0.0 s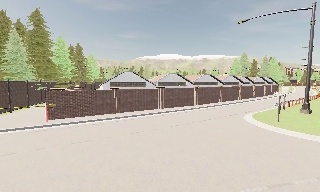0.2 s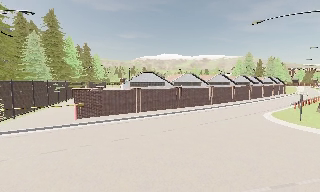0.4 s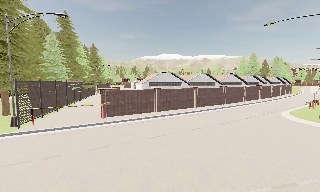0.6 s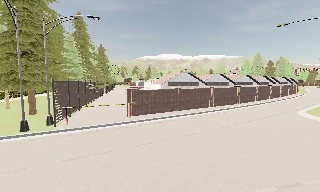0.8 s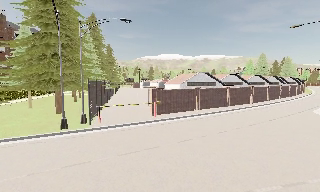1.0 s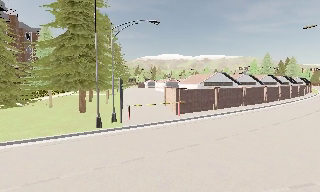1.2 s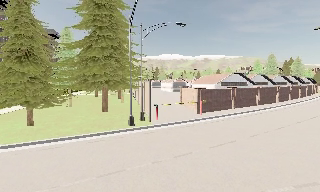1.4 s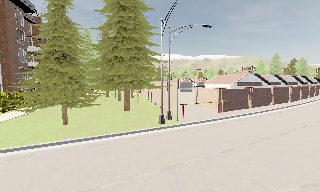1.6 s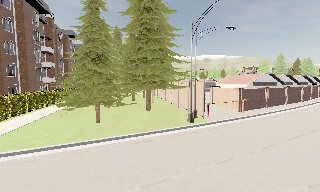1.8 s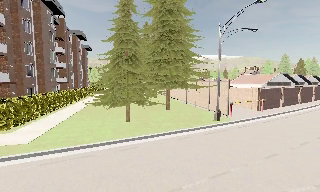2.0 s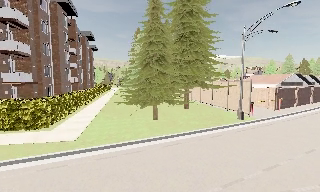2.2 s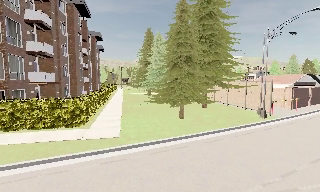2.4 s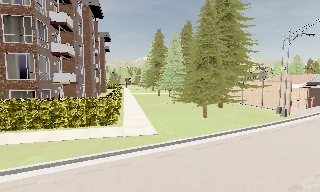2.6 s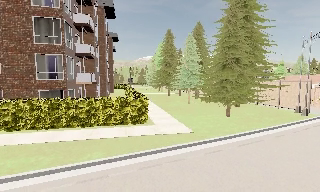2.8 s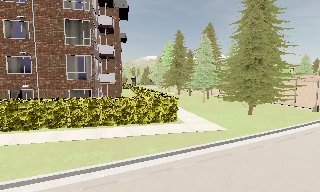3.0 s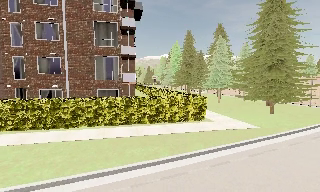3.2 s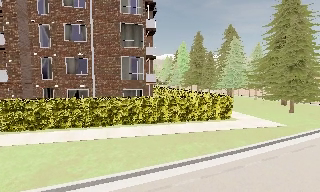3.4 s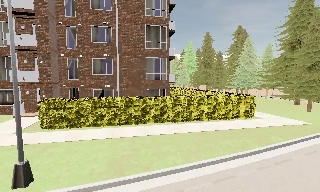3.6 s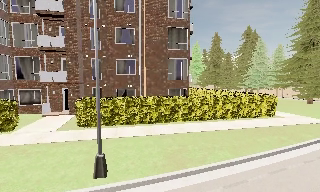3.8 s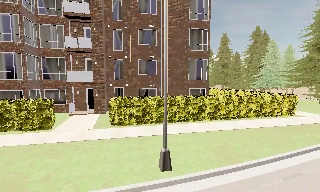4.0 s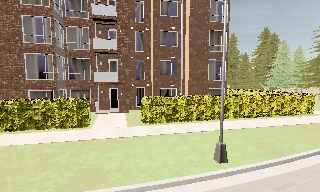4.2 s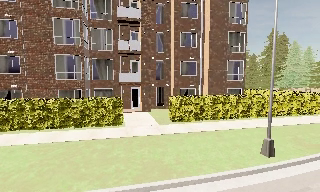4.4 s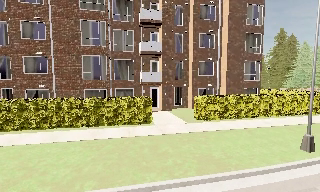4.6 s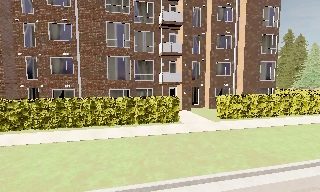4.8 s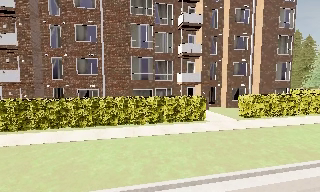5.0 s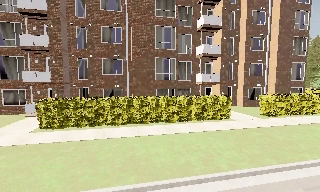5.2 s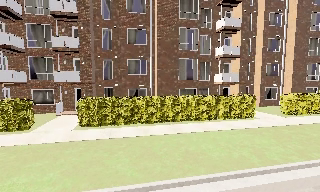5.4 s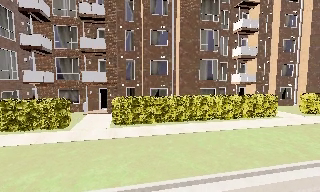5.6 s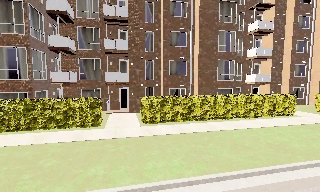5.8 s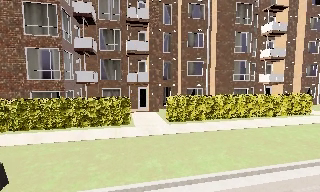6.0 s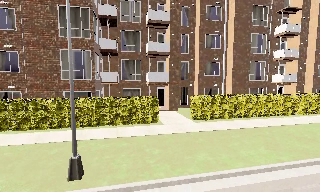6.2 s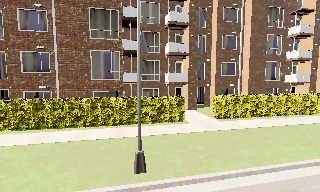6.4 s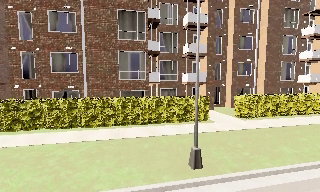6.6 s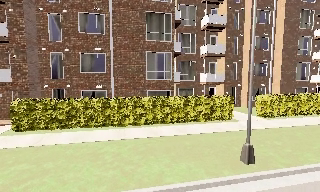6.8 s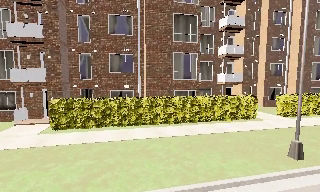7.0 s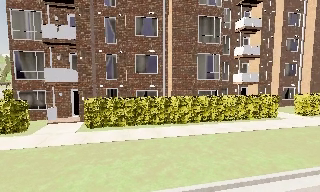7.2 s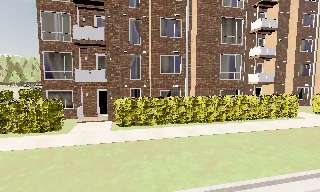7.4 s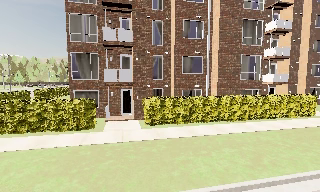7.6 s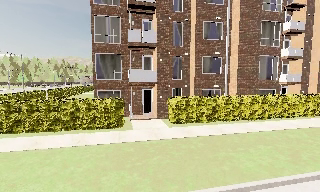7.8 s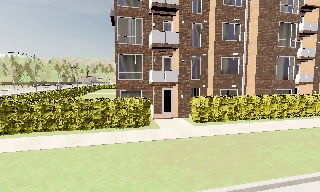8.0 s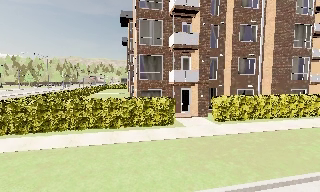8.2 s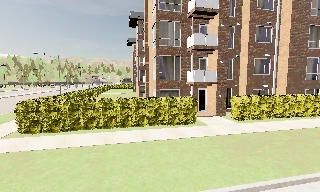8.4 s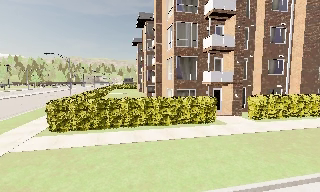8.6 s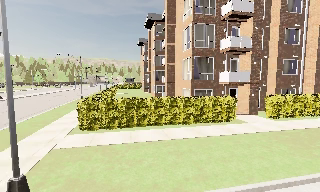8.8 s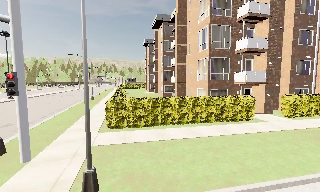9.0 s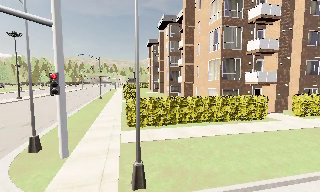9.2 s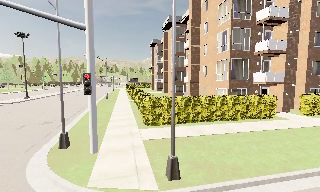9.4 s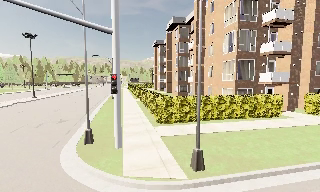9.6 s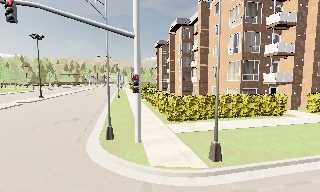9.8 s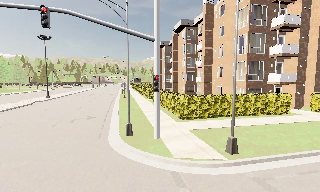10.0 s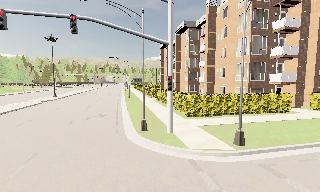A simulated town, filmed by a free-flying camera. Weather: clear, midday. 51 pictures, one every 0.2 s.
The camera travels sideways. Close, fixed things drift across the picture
to the right.
0.0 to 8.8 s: The camera travels to its left, about 90 m, so close, fixed things drift to the right.
8.8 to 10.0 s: The camera travels to its left and backward, about 7 m, so close, fixed things drift to the right.
The film runs backward here.
